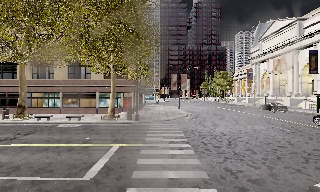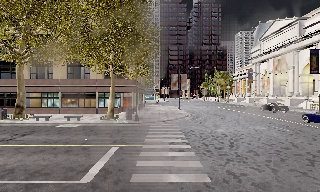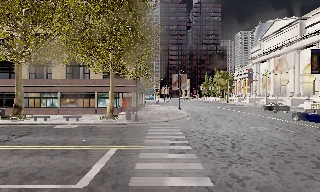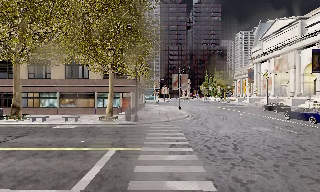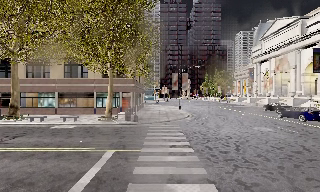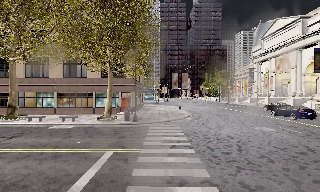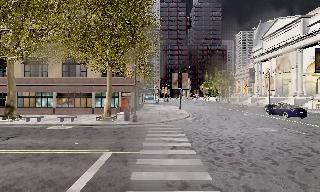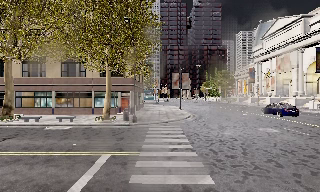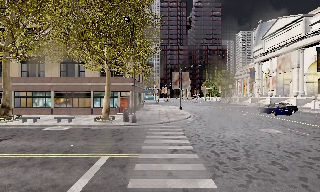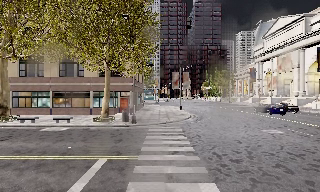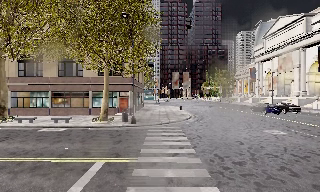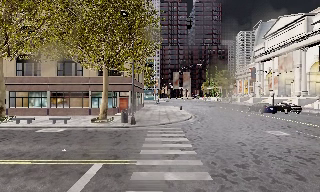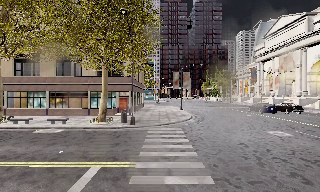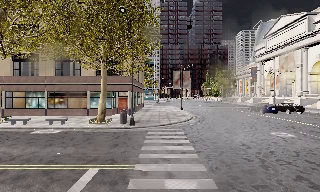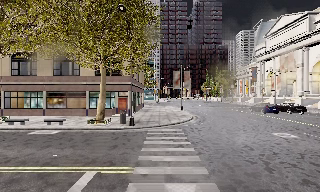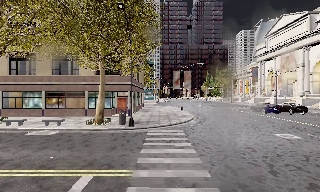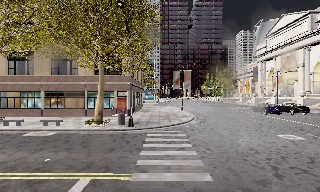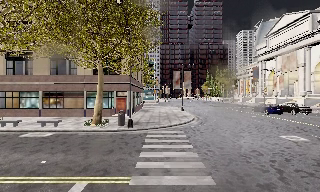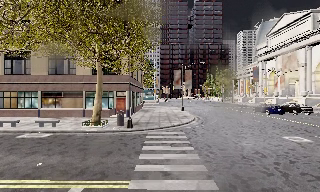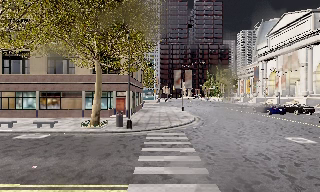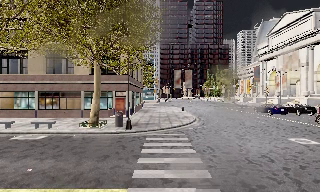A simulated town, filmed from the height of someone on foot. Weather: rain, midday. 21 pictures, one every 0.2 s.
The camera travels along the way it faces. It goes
forward.
0.0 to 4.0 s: The camera travels forward, about 4.5 m, so what stands in front looms larger.
The film runs forward here.
